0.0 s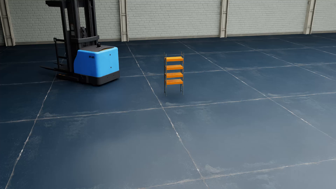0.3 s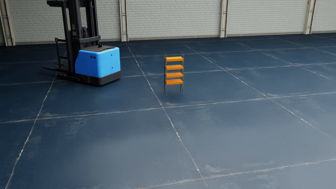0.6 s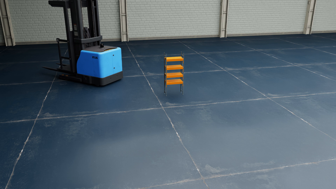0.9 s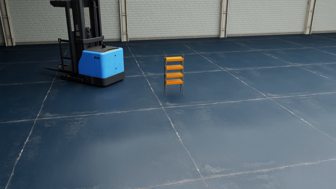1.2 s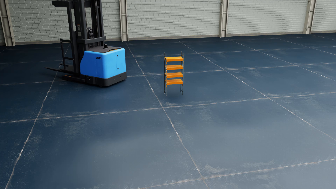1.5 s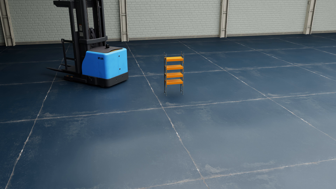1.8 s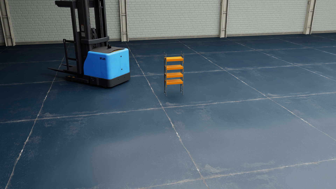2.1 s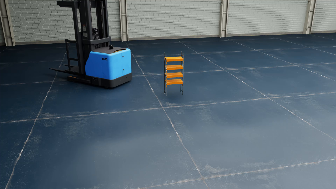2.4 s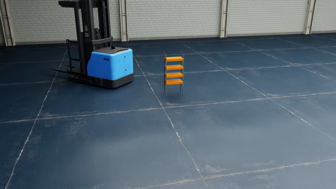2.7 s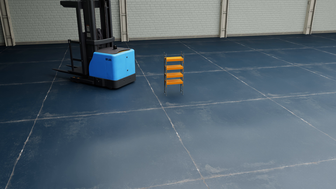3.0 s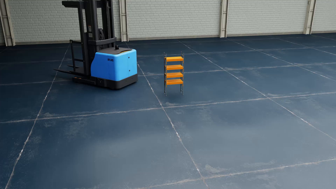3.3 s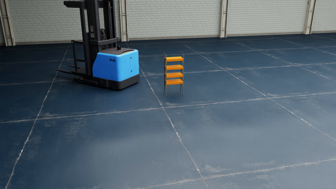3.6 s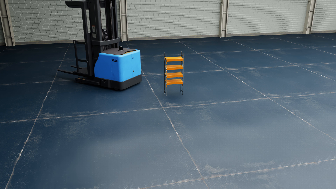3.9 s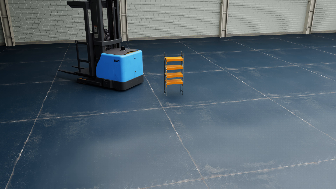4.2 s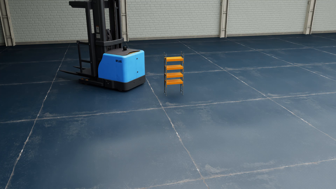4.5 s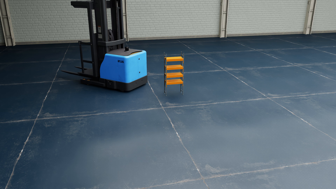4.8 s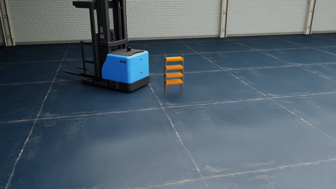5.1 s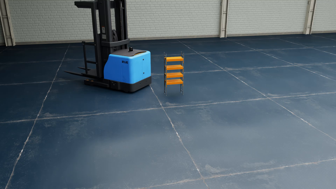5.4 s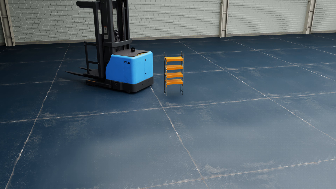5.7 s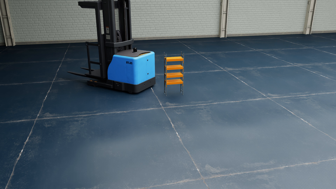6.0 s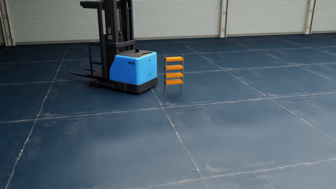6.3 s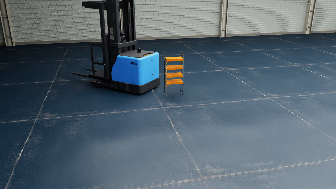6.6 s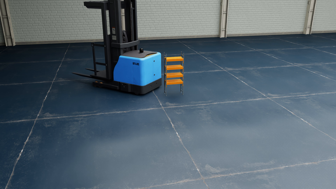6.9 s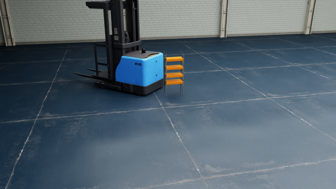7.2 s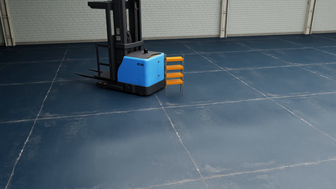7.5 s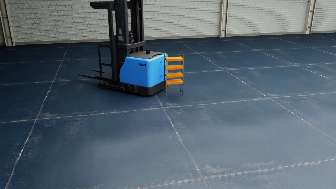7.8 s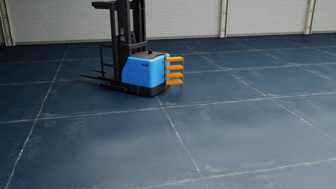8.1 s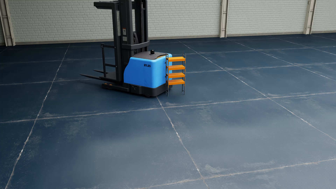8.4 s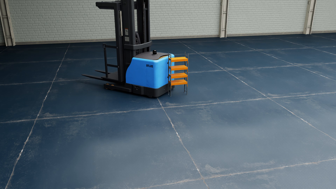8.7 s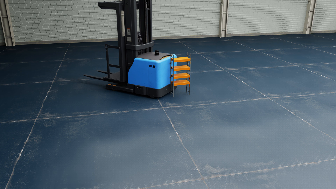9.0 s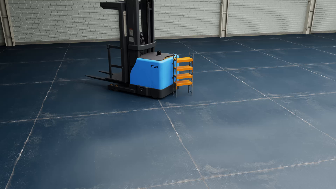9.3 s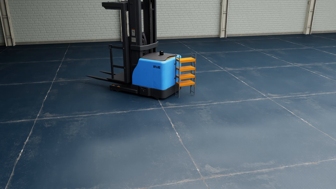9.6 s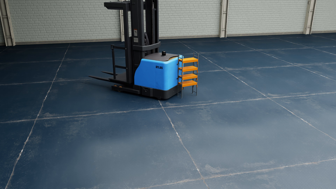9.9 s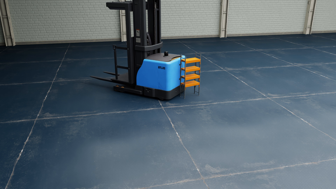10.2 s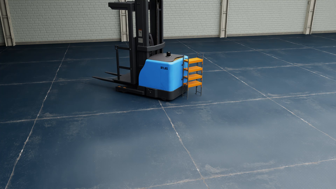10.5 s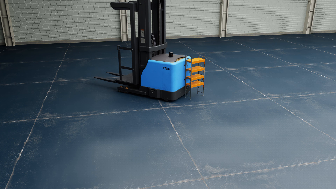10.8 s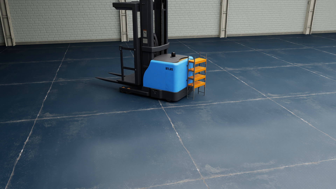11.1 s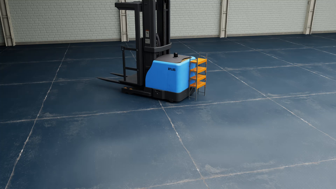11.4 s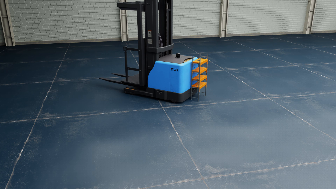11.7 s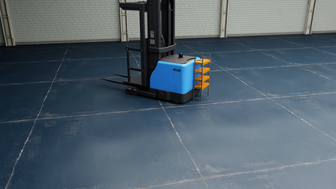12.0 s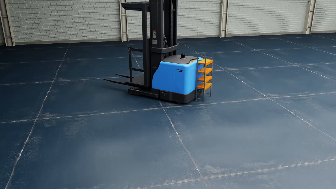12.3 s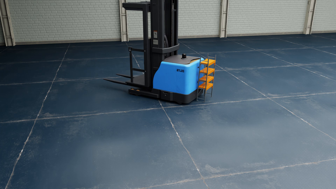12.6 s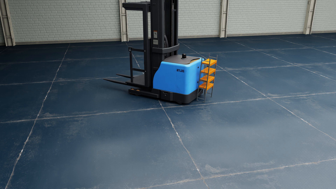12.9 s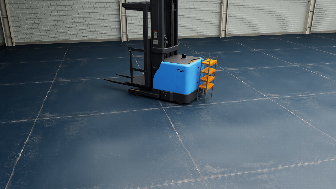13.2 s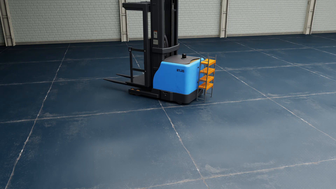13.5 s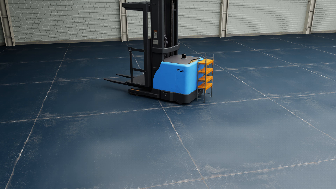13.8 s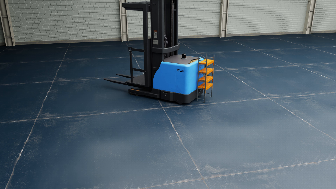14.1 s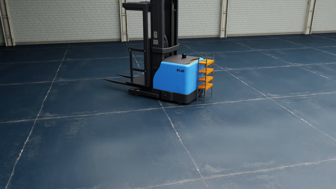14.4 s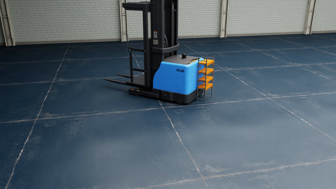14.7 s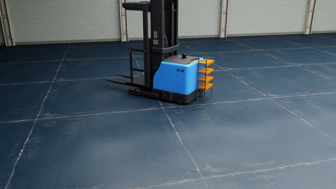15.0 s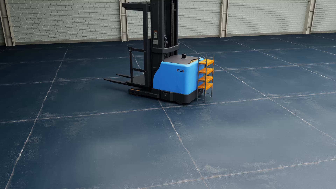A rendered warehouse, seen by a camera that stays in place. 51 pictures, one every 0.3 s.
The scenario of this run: A forklift runs into an object in its way.
